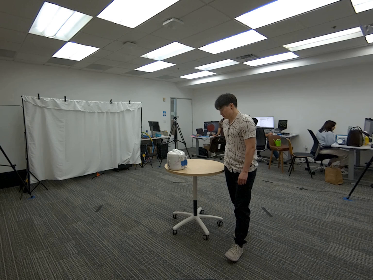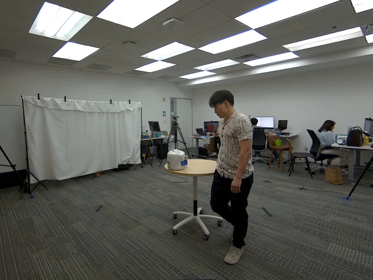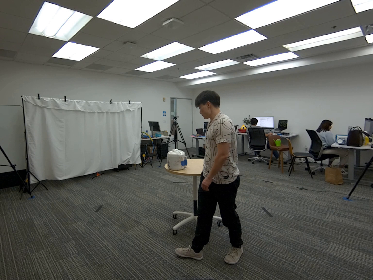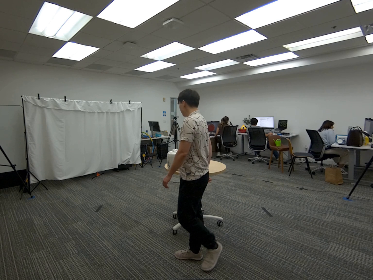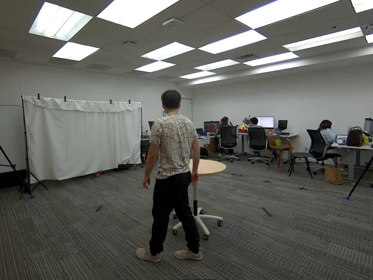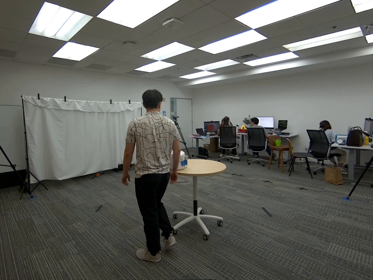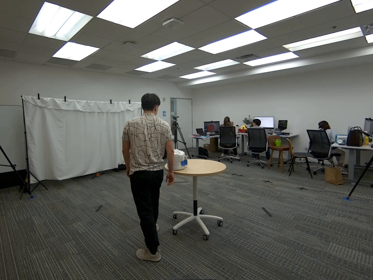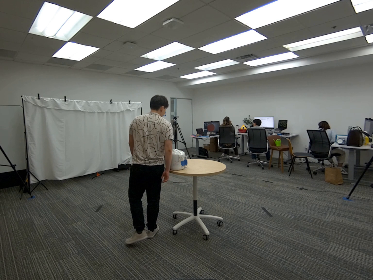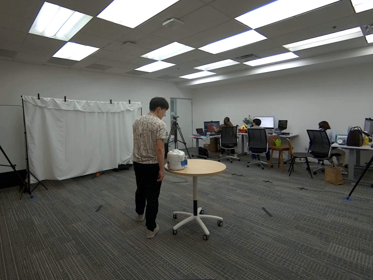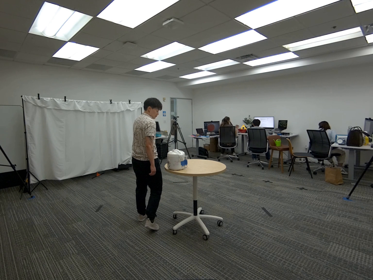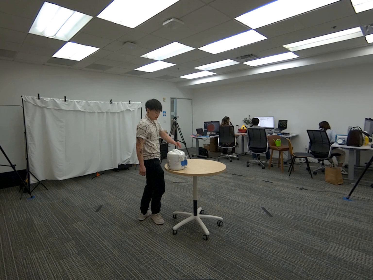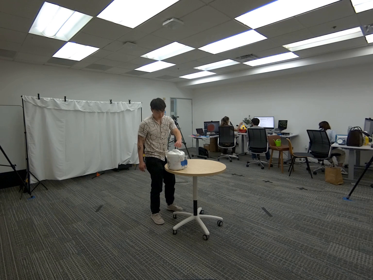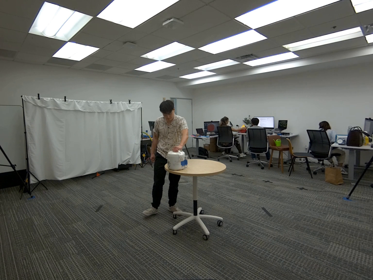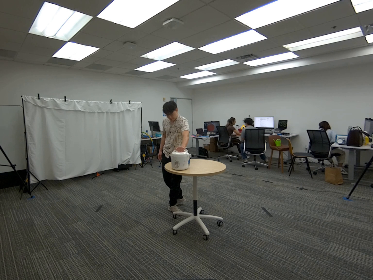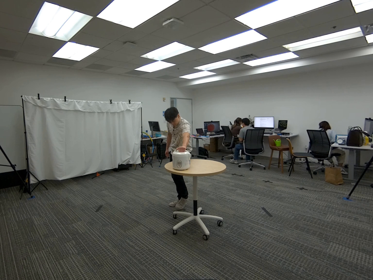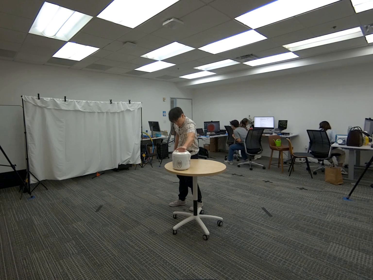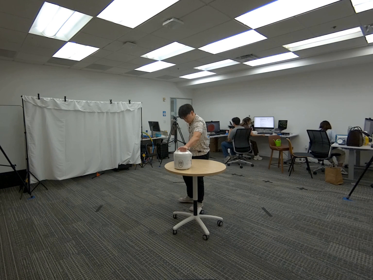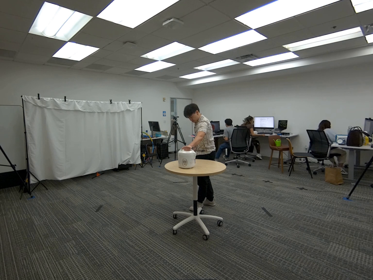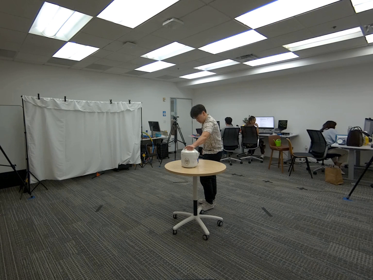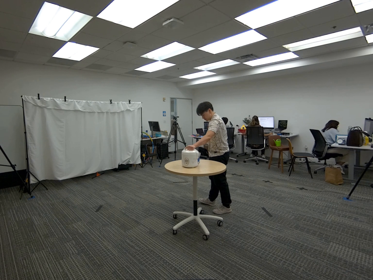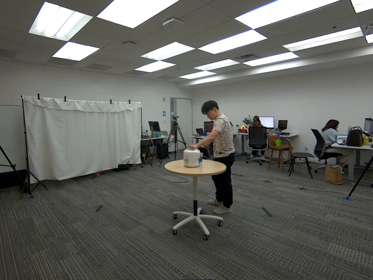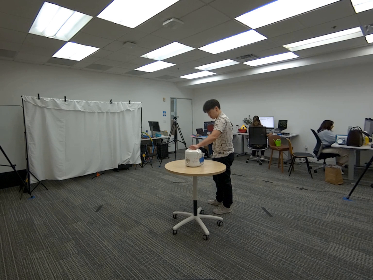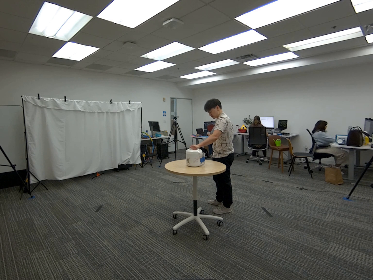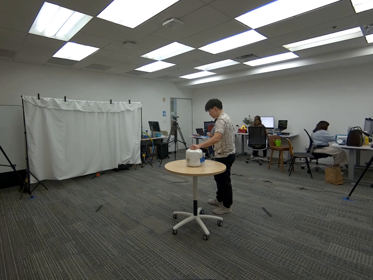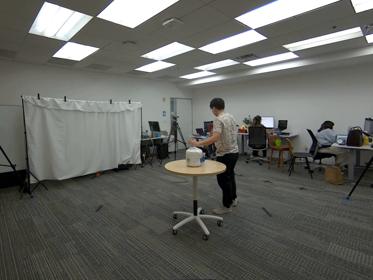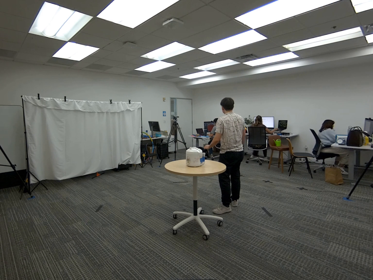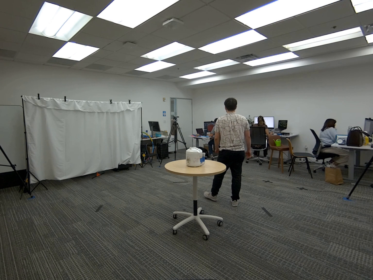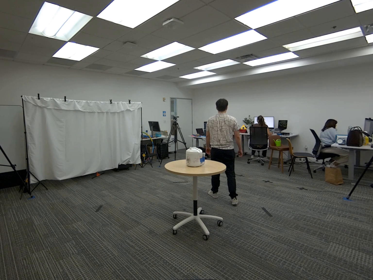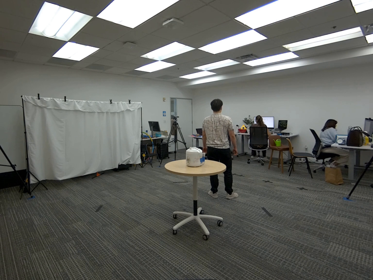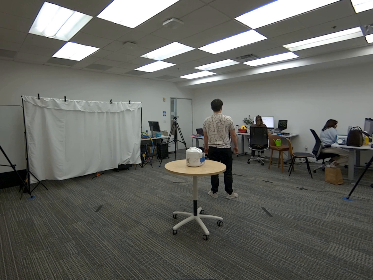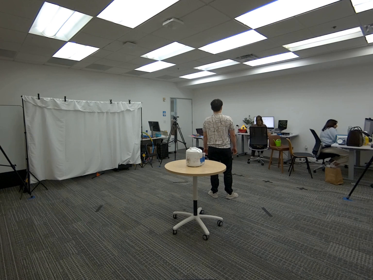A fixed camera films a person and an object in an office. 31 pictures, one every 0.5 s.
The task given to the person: Walk toward the rice cooker on the round table and slide it toward the center of the table using left hand.
